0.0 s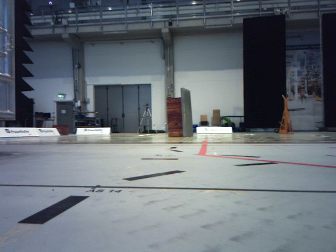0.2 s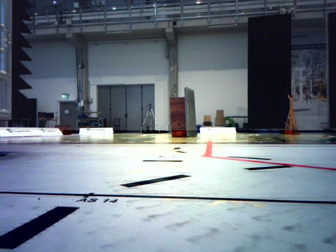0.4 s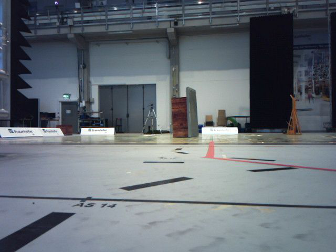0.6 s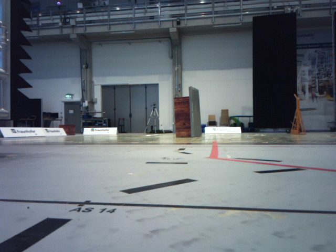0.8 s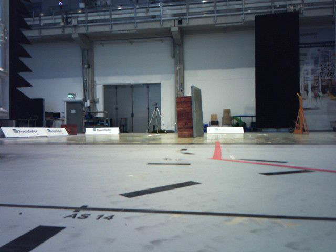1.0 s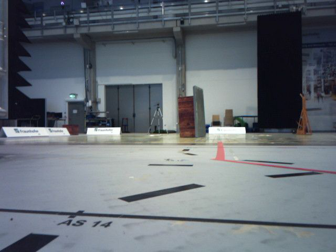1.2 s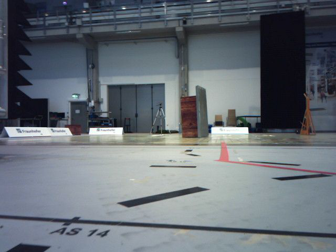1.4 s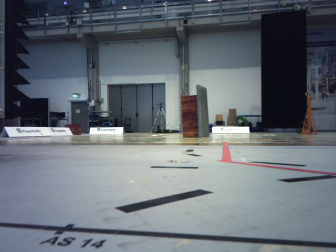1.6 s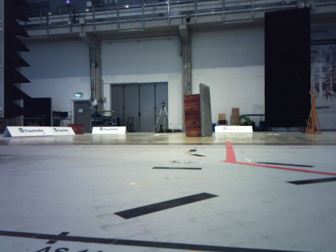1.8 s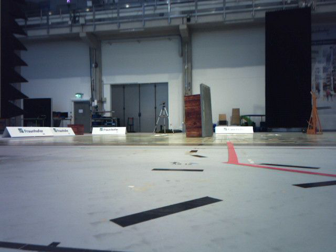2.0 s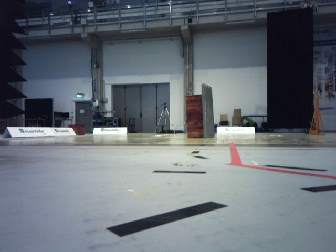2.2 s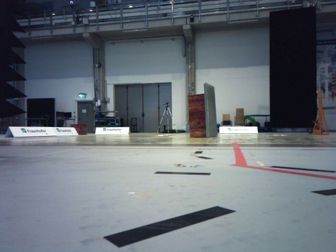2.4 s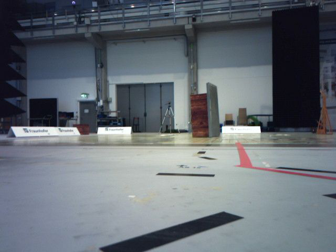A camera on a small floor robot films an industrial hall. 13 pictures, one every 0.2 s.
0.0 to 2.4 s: The camera travels forward, about 0.5 m, so what stands in front looms larger.
The film runs forward here.
